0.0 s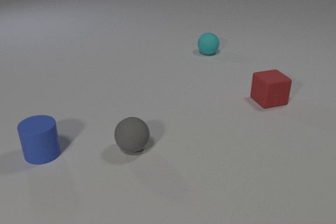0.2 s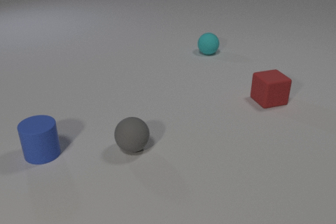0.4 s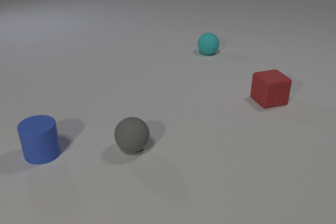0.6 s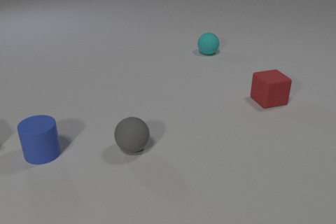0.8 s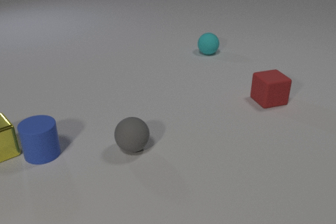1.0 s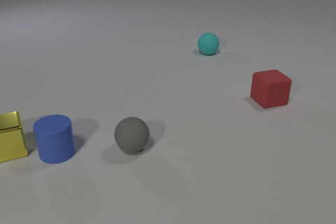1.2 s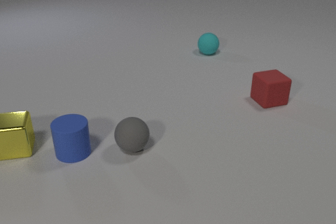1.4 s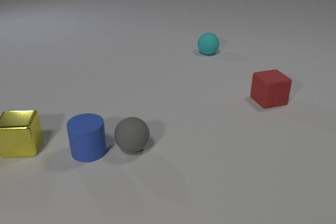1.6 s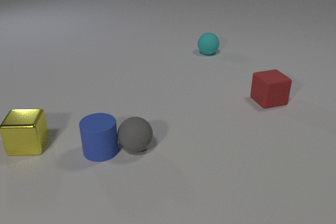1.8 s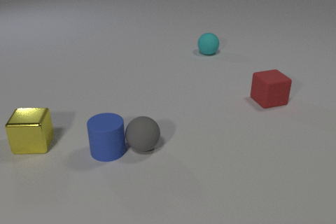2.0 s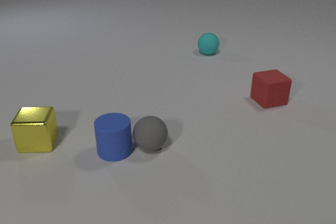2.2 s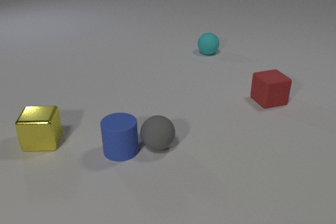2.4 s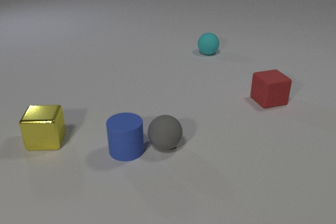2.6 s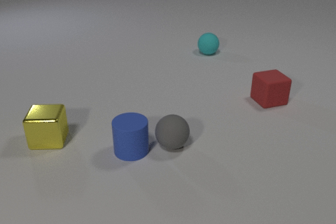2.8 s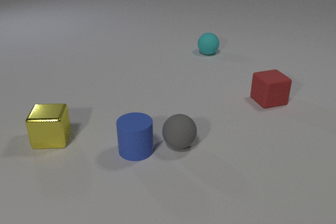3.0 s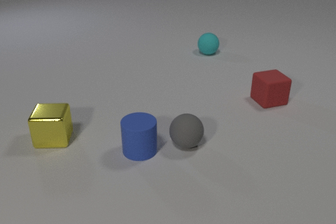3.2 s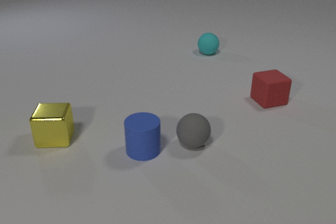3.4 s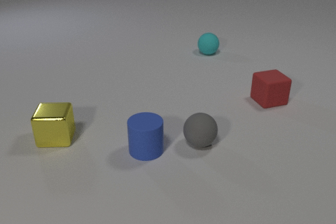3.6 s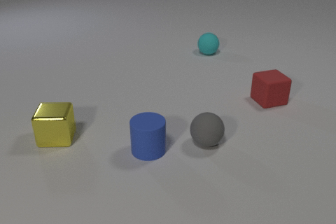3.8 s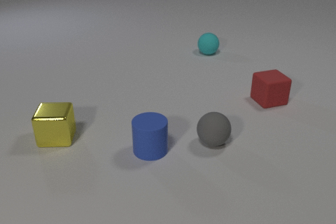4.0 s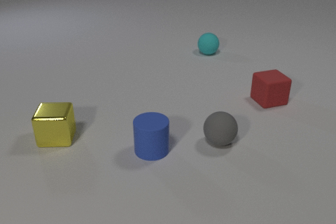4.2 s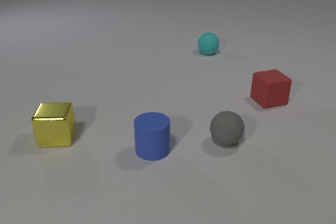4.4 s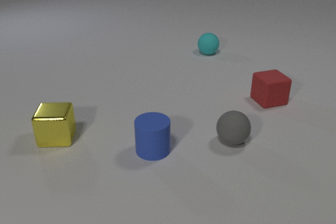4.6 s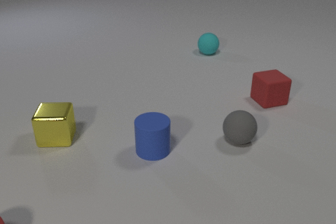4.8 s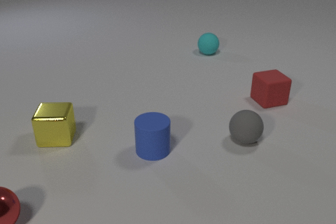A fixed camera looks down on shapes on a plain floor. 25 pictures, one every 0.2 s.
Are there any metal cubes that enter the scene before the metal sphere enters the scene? yes.
What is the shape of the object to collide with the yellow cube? cylinder.
How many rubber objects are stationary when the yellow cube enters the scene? 4.
0.0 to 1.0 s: The yellow metal cube comes in at the left edge, slides to the right. The blue rubber cylinder slides to the right. The yellow metal cube and the blue rubber cylinder collide.
1.0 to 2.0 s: The yellow metal cube slides to the right, spins so that its near face slides to the left, clockwise seen from above. The blue rubber cylinder slides to the right. The gray rubber sphere rolls to the right. The blue rubber cylinder and the gray rubber sphere collide.
2.0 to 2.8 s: The yellow metal cube slides to the right. The blue rubber cylinder slides to the right. The gray rubber sphere rolls to the right.
2.8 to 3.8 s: The blue rubber cylinder slides to the right. The gray rubber sphere rolls to the right.
3.8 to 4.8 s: The red metal sphere comes in at the left edge, rolls away from the camera and to the right. The gray rubber sphere rolls to the right.
